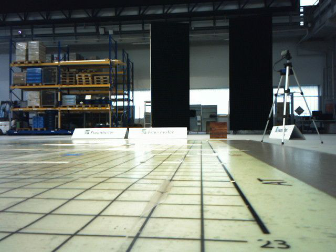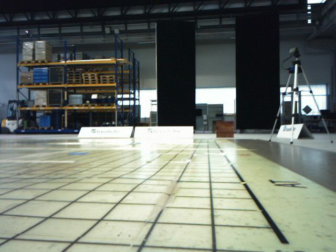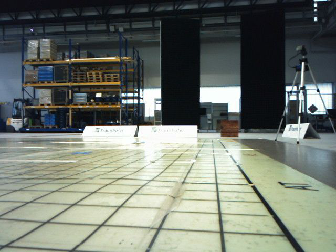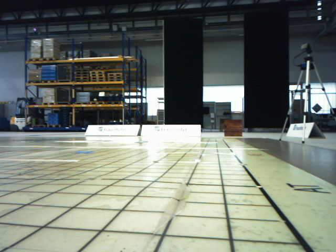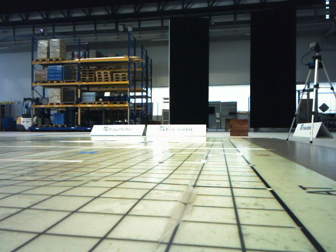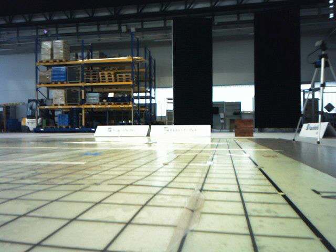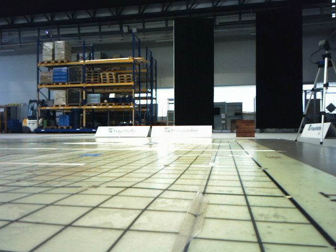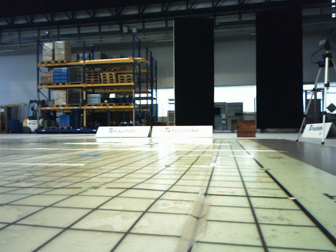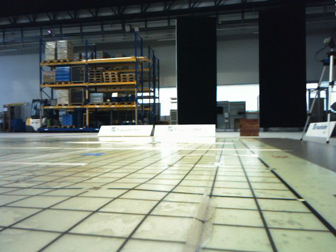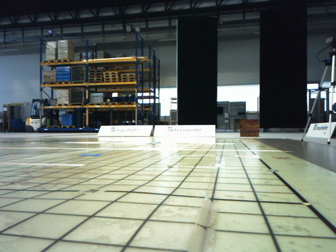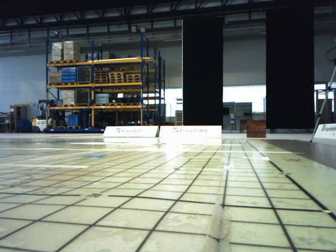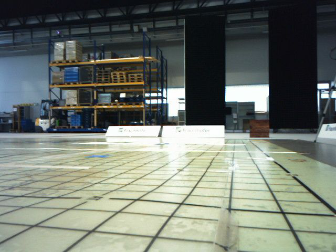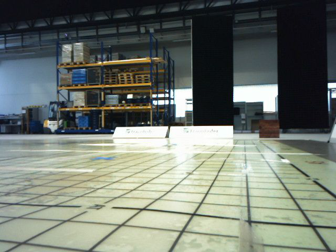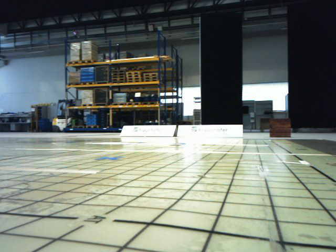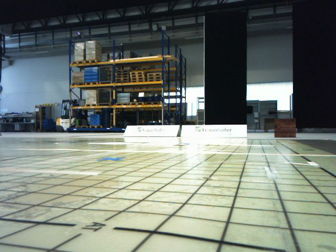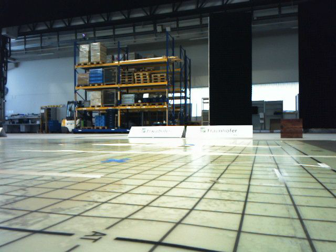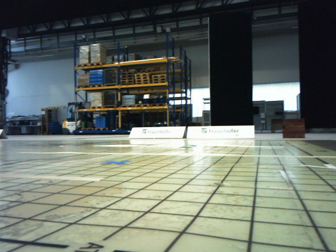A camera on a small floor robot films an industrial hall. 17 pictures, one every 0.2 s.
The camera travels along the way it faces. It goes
forward.
0.0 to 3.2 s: The scene slides to the right, as the camera pans about 10 degrees to its left. It travels forward, about 0.6 m, so what stands in front looms larger.
The film runs forward here.
